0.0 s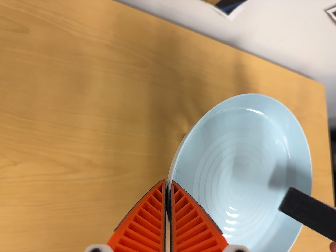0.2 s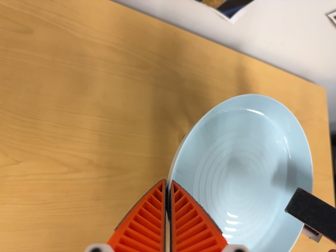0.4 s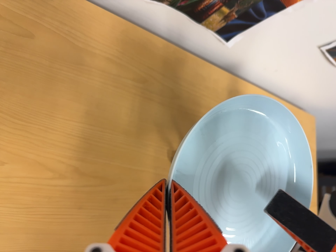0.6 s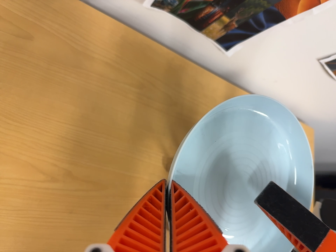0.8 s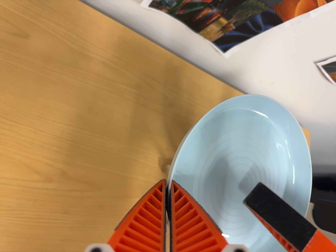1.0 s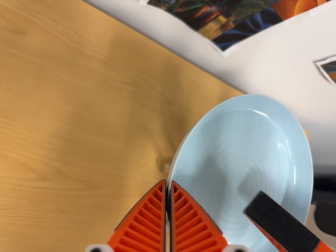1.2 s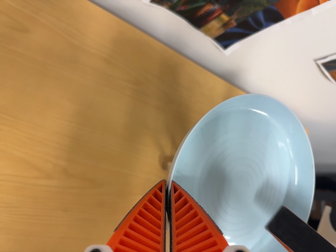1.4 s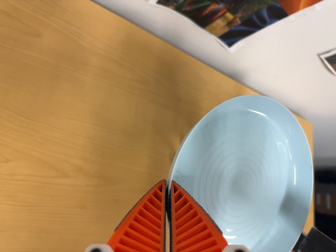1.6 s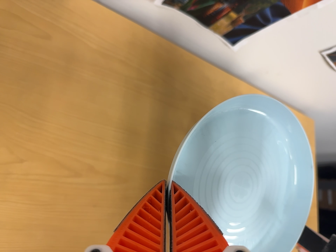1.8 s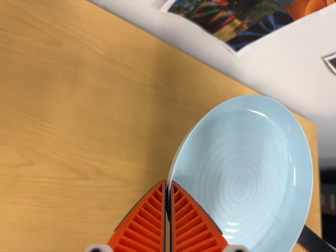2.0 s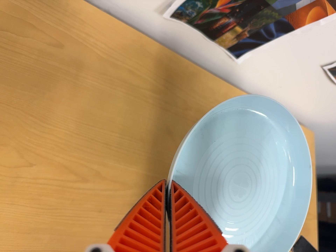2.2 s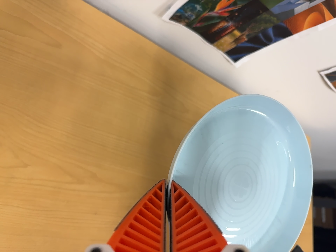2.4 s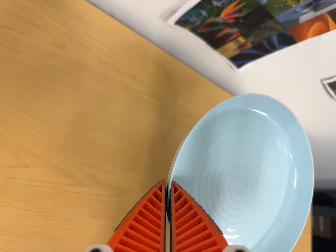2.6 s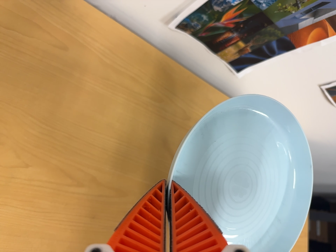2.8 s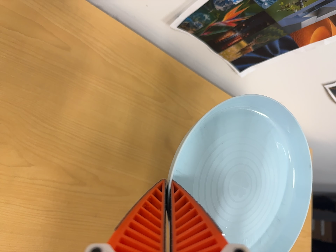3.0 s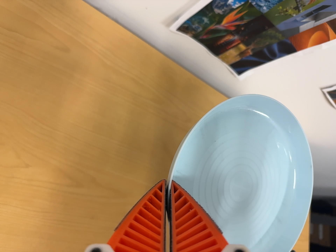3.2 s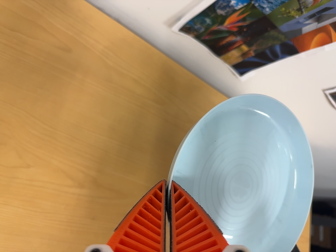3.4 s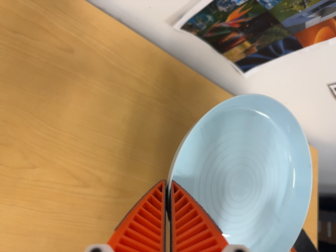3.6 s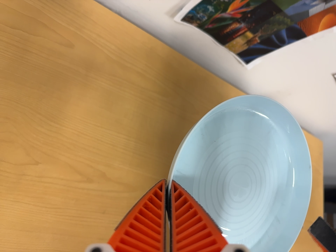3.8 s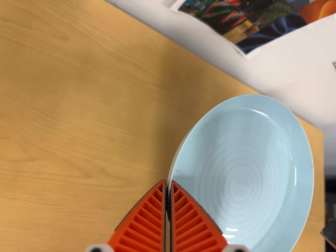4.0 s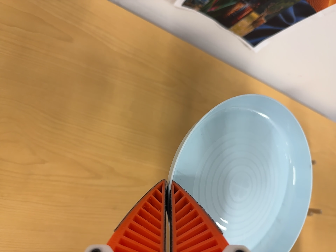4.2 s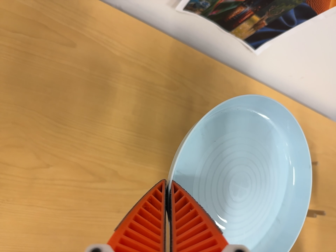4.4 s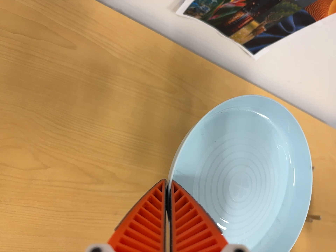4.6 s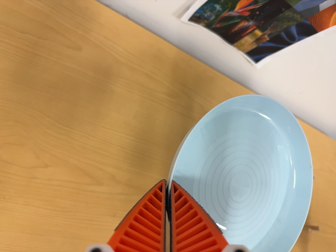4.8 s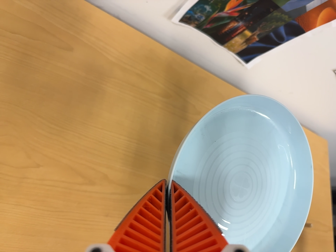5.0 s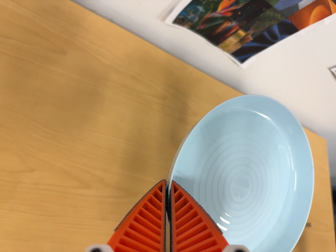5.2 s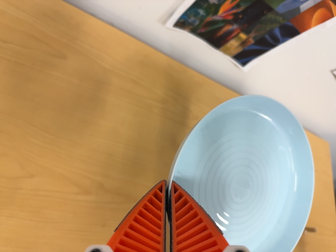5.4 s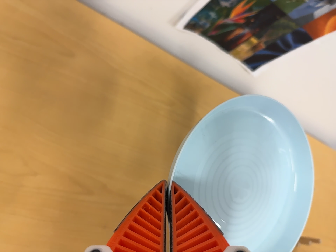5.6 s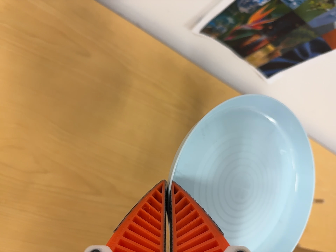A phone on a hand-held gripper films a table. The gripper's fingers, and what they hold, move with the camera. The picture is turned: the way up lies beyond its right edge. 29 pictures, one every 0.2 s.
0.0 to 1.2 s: The camera rolls about its line of sight by about 10 degrees, and the scene rotates clockwise.
1.2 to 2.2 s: The camera travels to its left, about 5 cm, so close, fixed things drift to the right.
2.2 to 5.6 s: The camera shifts only a little, or ends up much as it began.
The film runs backward here.
